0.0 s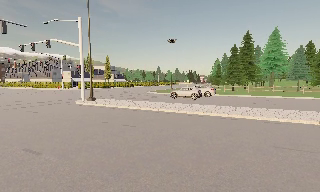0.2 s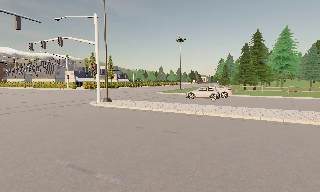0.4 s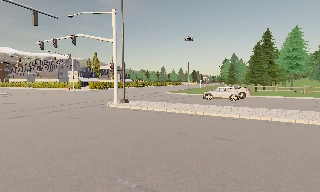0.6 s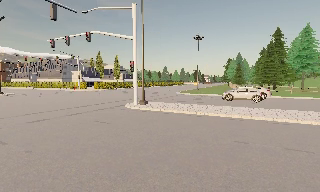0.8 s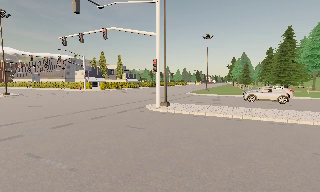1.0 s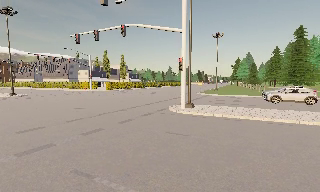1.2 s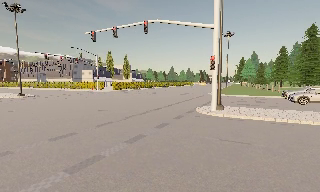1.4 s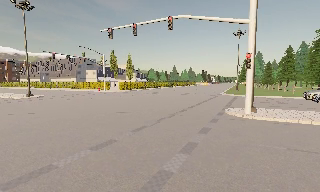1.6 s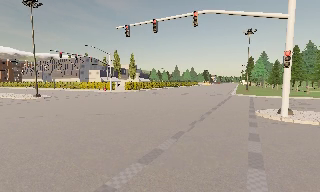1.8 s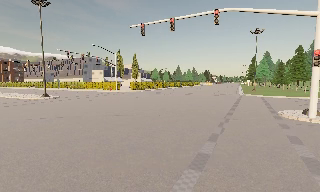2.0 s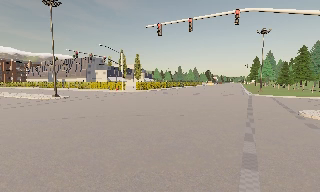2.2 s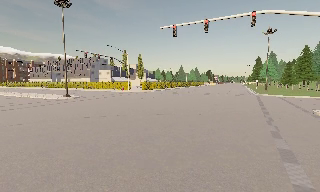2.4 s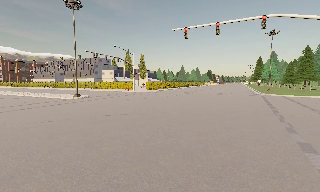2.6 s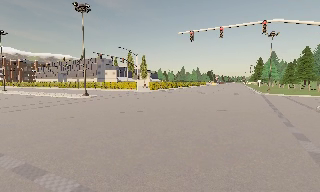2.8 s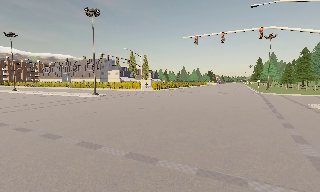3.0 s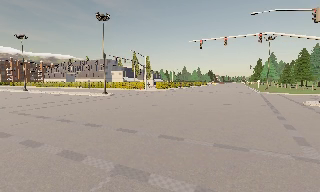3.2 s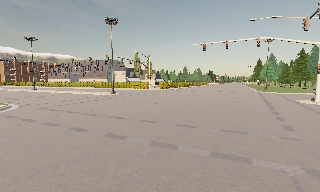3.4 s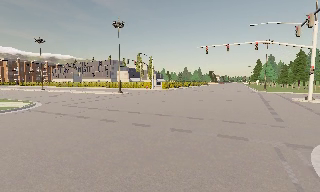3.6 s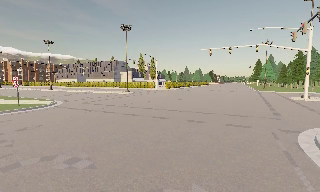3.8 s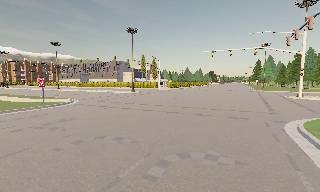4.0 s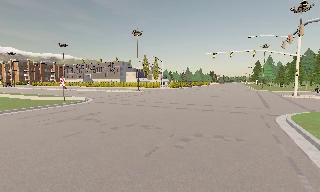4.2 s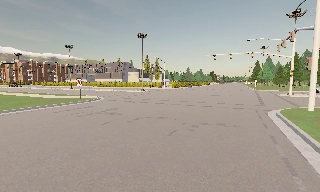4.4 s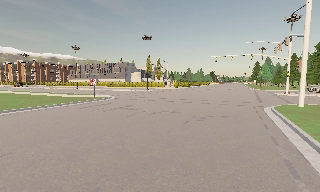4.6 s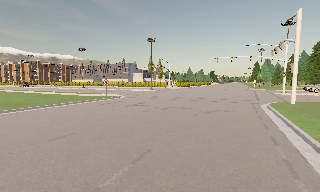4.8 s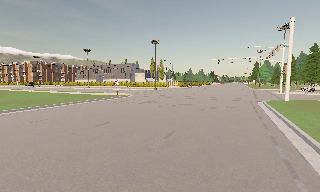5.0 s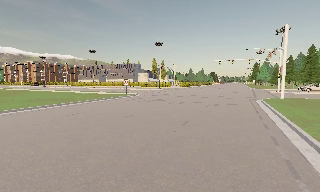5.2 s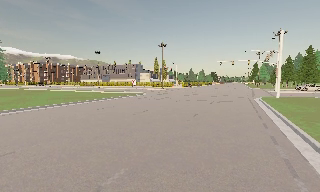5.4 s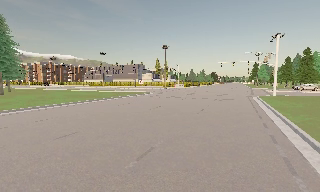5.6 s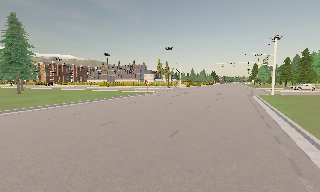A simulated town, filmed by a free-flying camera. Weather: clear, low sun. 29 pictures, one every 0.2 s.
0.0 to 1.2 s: The camera travels to its left and forward, about 12 m, so close, fixed things drift to the right.
1.2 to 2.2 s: The camera travels to its left, about 7 m, so close, fixed things drift to the right.
2.2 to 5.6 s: The camera travels backward and to its left, about 30 m, so what stands in front gets smaller.
The film runs backward here.
